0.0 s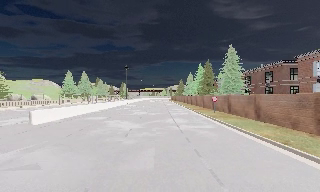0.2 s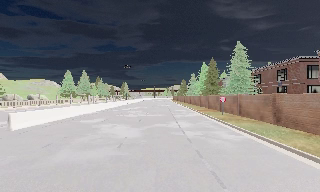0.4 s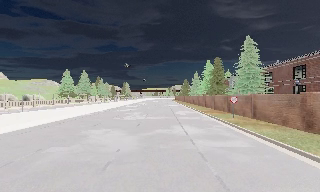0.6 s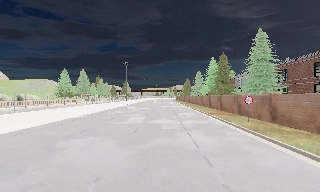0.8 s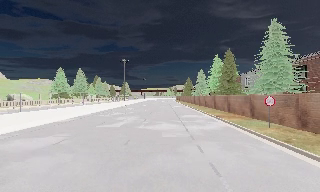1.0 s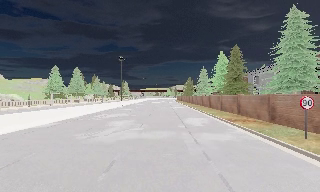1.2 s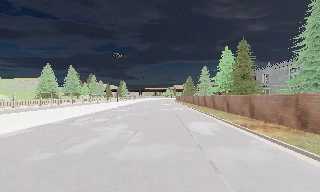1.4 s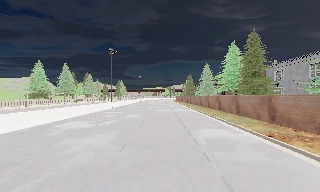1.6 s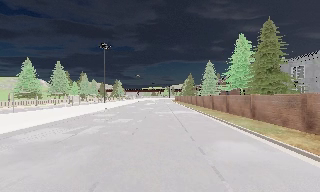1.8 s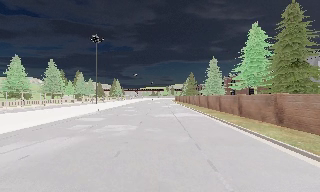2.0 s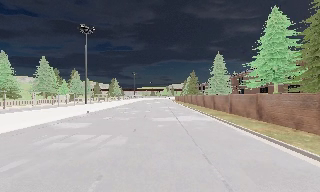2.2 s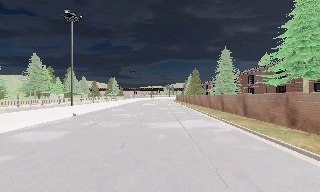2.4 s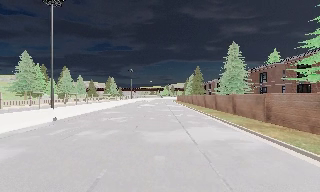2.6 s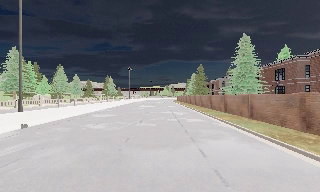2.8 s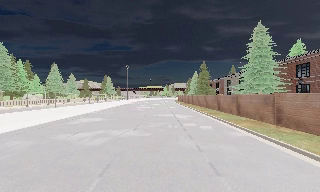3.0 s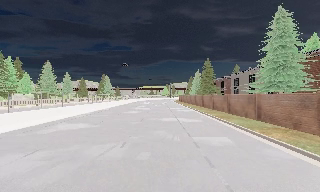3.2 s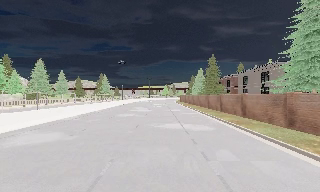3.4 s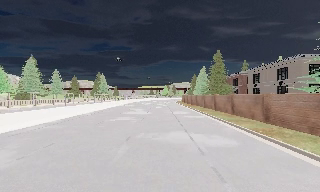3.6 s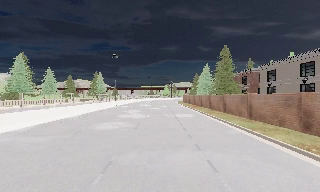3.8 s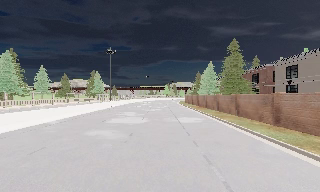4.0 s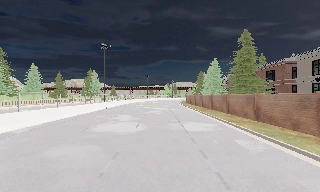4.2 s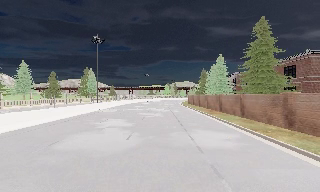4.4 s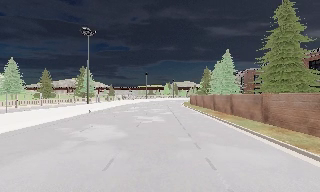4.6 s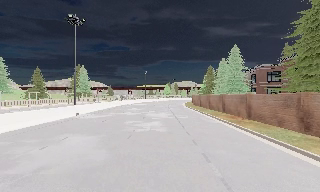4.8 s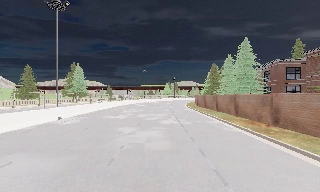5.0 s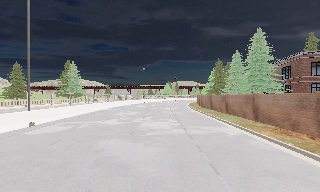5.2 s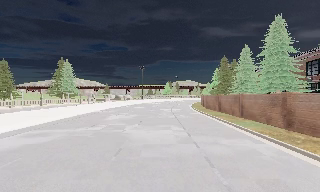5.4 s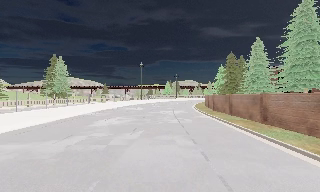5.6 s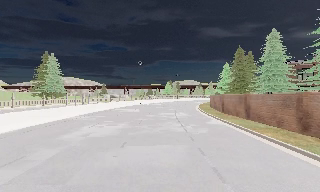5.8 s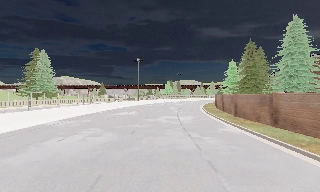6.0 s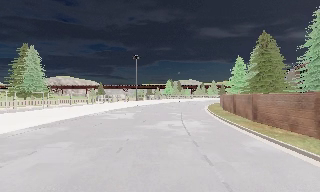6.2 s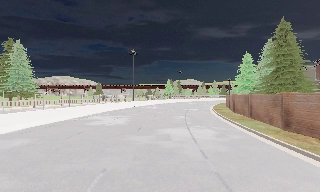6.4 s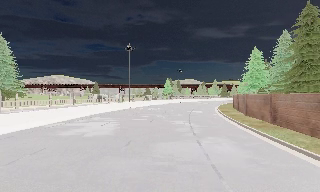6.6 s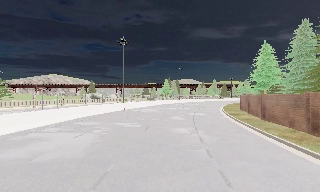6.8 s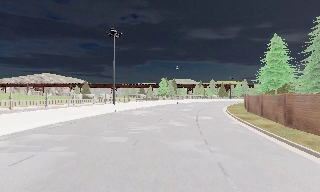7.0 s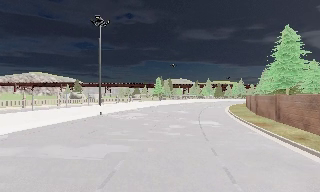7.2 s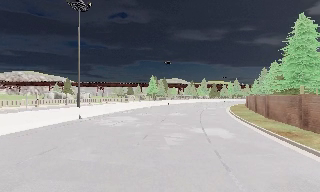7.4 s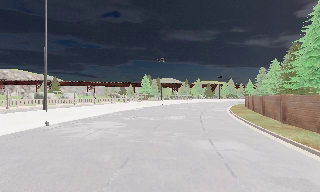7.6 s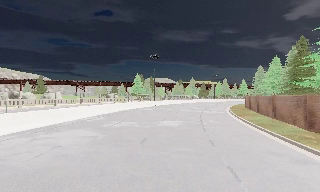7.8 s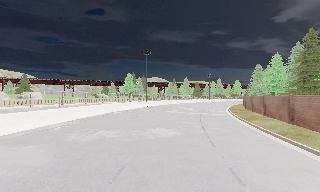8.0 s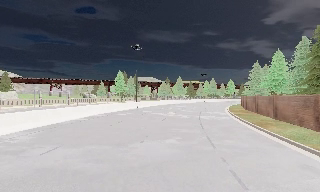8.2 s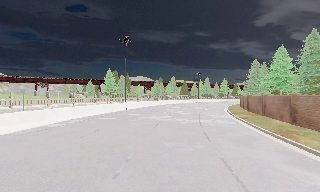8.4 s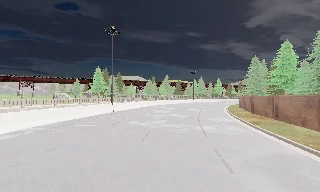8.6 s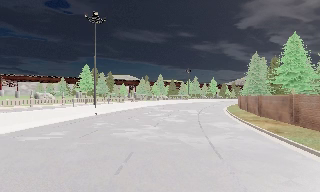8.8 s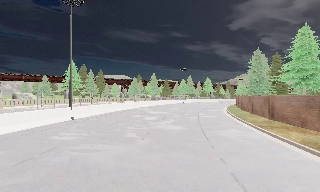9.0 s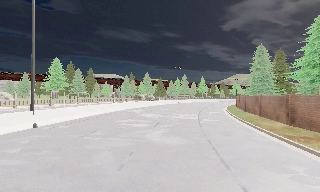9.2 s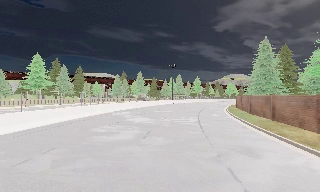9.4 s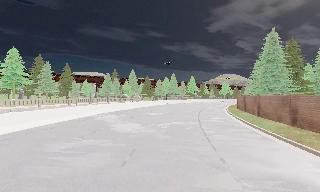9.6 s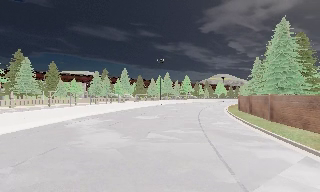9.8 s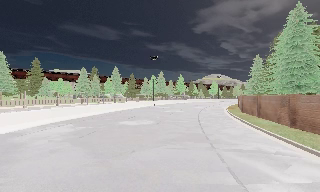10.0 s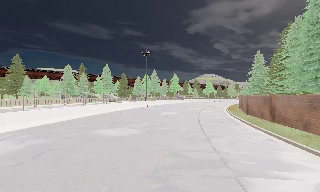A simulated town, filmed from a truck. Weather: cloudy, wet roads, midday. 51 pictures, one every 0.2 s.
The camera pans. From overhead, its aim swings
clockwise.
The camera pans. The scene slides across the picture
to the left.
0.0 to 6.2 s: The camera travels forward, about 100 m, so what stands in front looms larger.
6.2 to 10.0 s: The camera pans to its right, which is clockwise from overhead, by about 40 degrees. It travels forward, about 65 m.
The film runs forward here.
